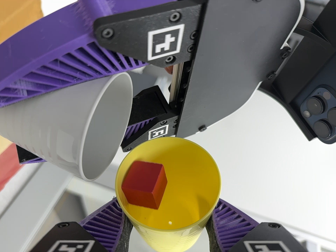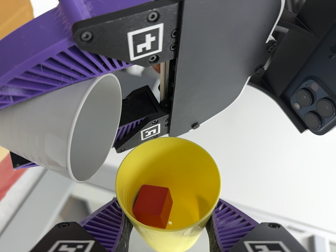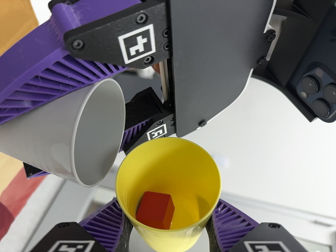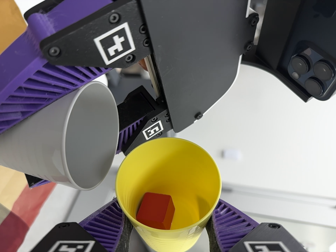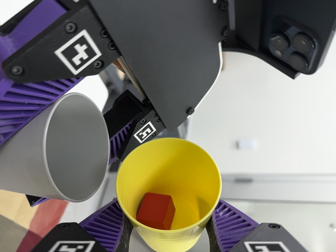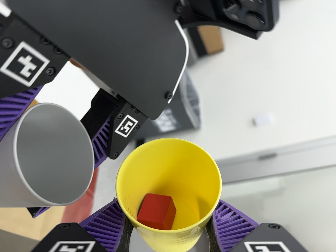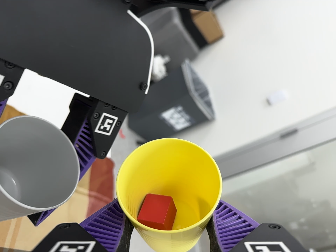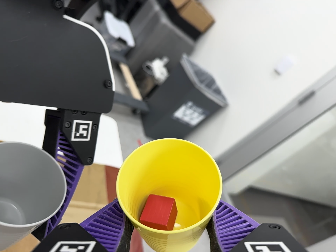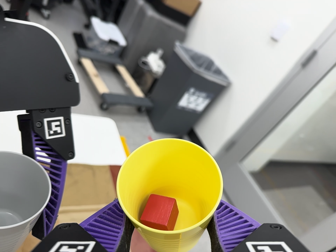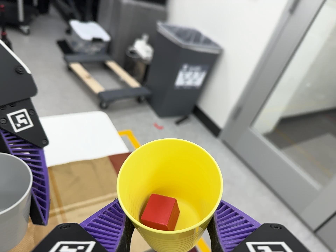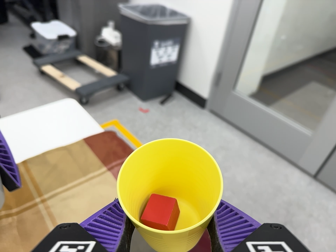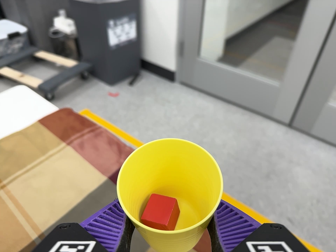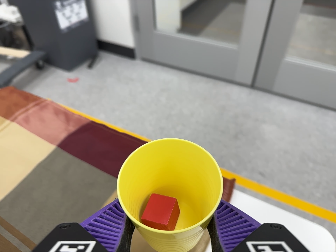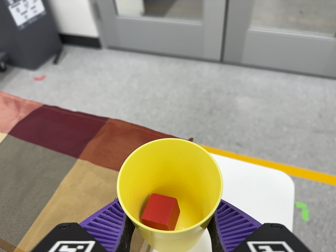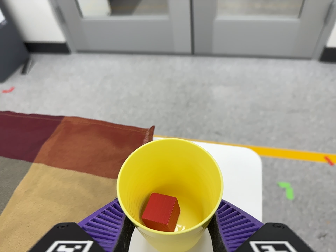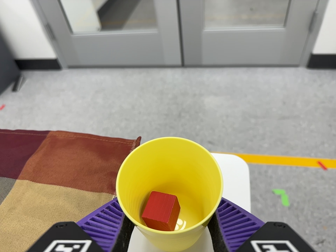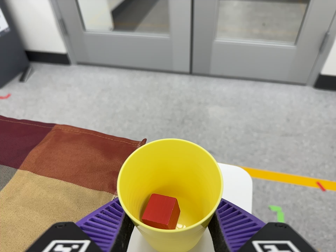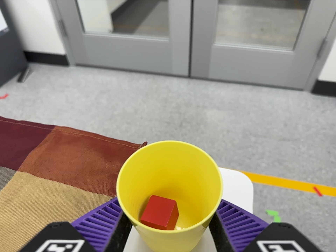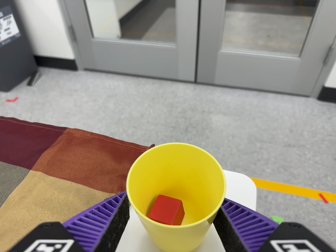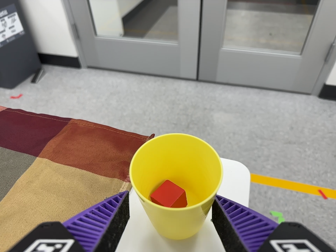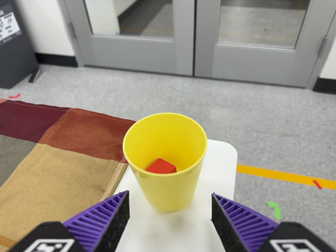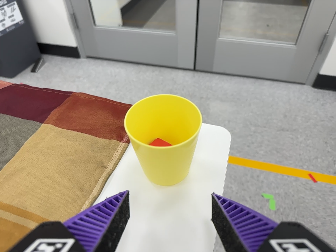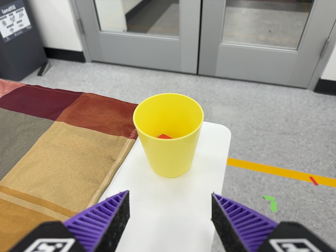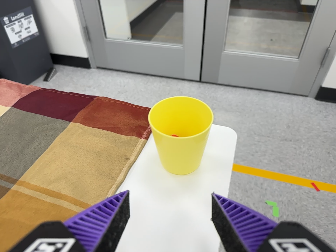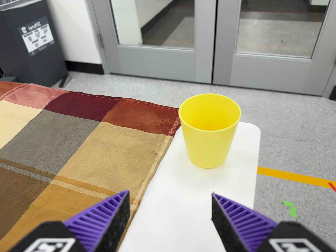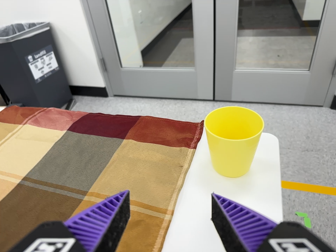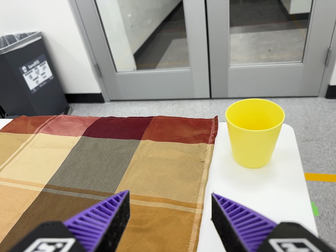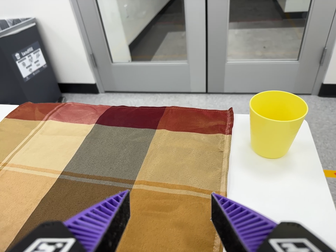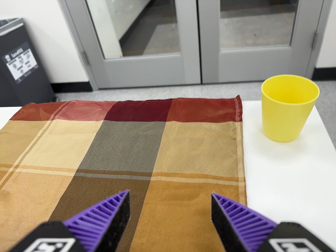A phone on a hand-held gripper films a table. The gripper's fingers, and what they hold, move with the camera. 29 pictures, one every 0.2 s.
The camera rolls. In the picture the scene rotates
counterclockwise.
0.0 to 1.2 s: The camera pans to its left by about 20 degrees. It travels to its right, about 12 cm. It rolls about its line of sight by about 45 degrees, and the scene rotates counterclockwise.
1.2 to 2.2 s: The camera travels to its right and toward the bottom of its view, about 28 cm, so close, fixed things drift to the left. Its aim tips toward the bottom of its view by about 10 degrees, and the scene shifts upward. It rolls about its line of sight by about 65 degrees, and the scene rotates counterclockwise.
2.2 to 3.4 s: The camera swings to its right by about 15 degrees, and the scene slides to the left. It travels to its right, toward the bottom of its view and forward, about 16 cm, so close, fixed things drift to the left. It rolls about its line of sight by about 20 degrees, and the scene rotates counterclockwise.
3.4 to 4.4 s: The camera travels backward and toward the bottom of its view, about 12 cm, so what stands in front gets smaller.
4.4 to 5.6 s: The camera travels to its left, about 22 cm, so close, fixed things drift to the right. It rolls about its line of sight by about 10 degrees, and the scene rotates counterclockwise.
The film runs backward here.
